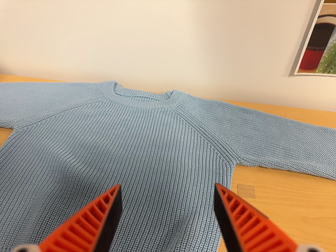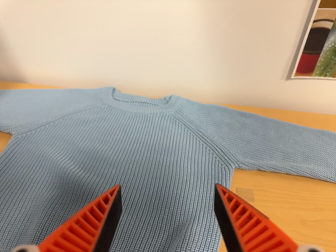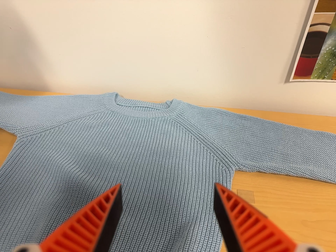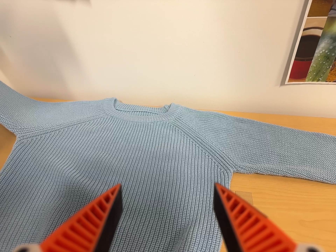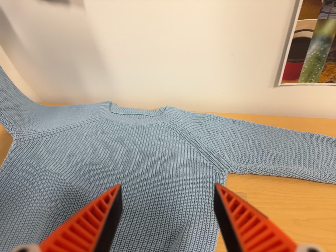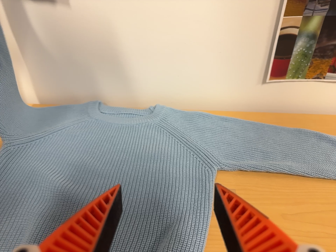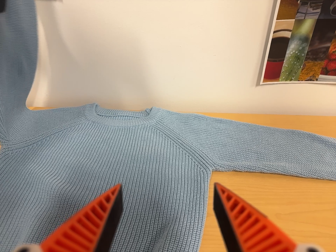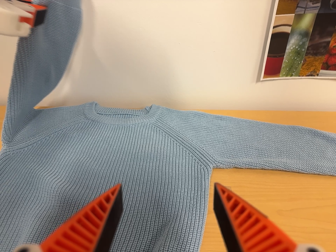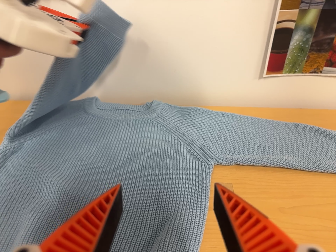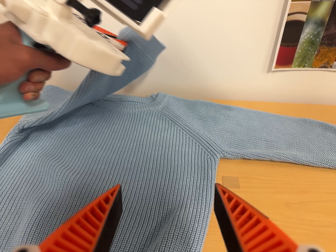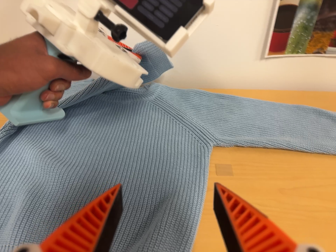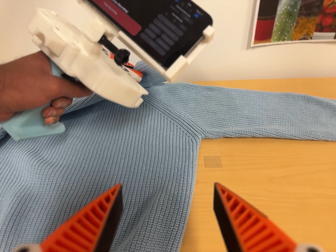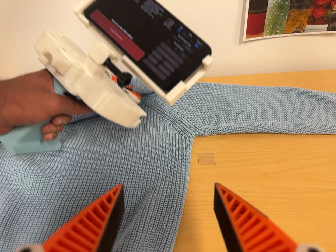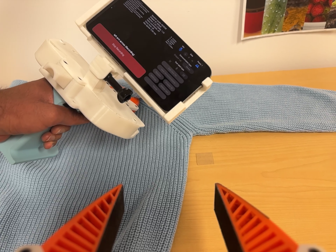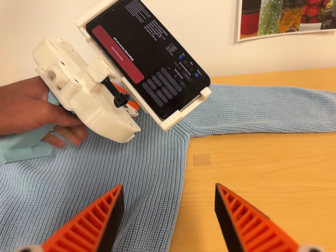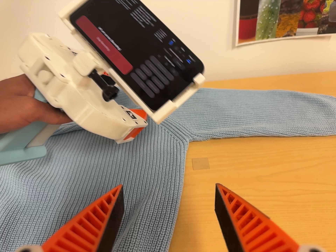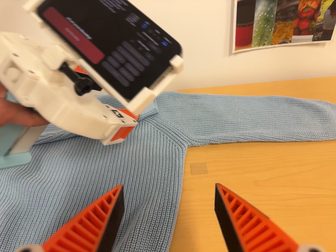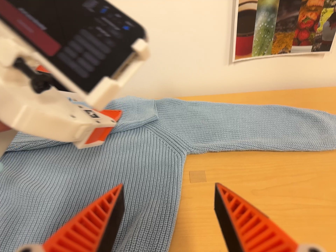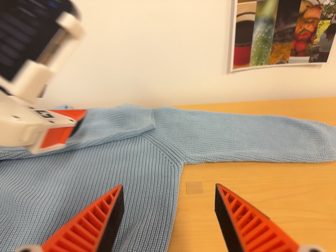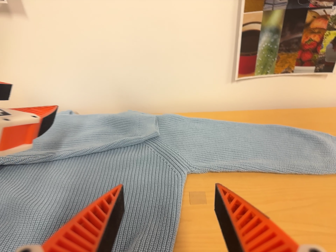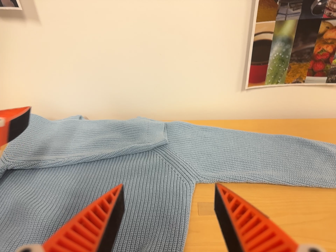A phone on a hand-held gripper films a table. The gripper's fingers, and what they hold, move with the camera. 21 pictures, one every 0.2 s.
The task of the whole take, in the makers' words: left arm across.
0.0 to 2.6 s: The camera travels to its right, about 7 cm, so close, fixed things drift to the left. It rolls about its line of sight by about 10 degrees, and the scene rotates counterclockwise.
2.6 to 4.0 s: The camera travels toward the top of its view, about 4 cm, so close, fixed things drift downward.
The film runs forward here.
